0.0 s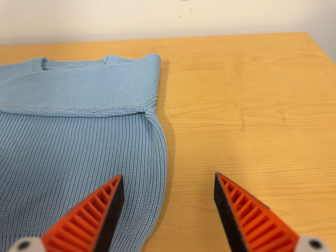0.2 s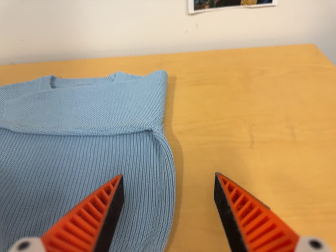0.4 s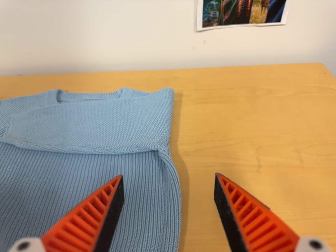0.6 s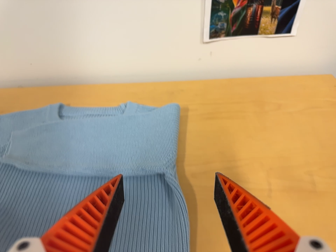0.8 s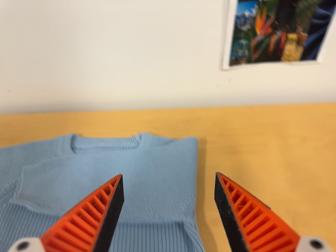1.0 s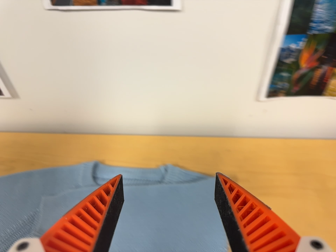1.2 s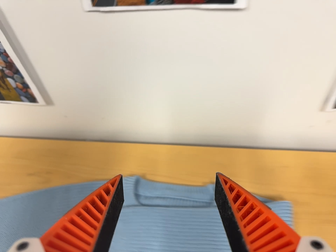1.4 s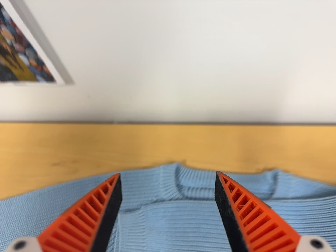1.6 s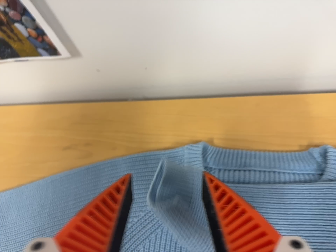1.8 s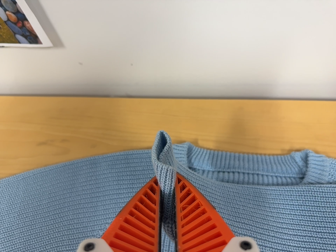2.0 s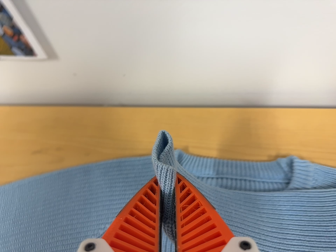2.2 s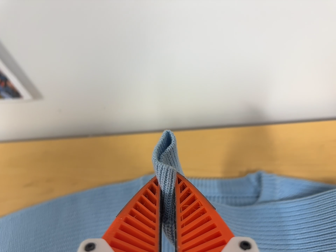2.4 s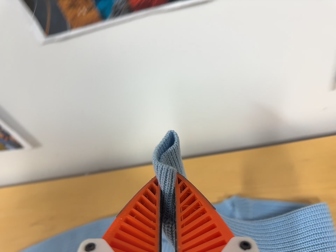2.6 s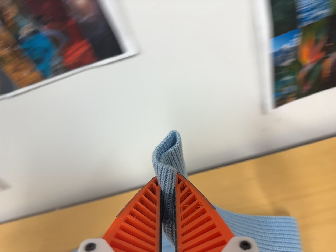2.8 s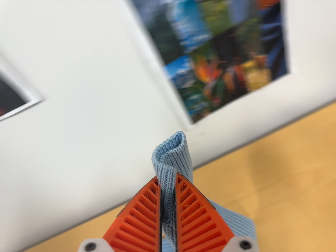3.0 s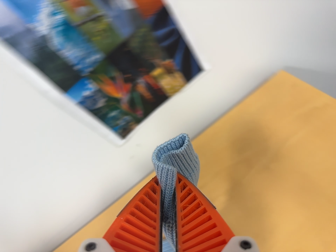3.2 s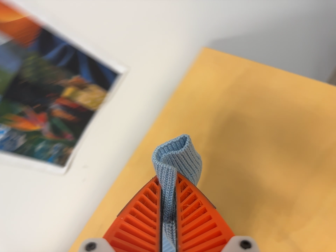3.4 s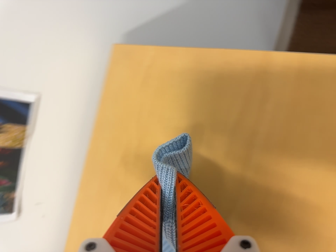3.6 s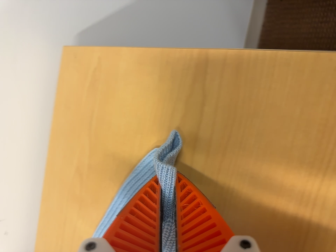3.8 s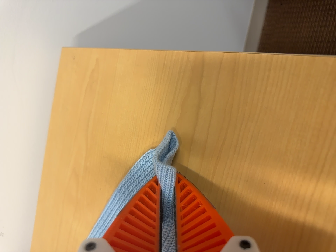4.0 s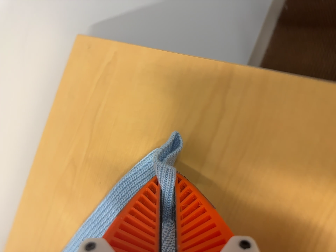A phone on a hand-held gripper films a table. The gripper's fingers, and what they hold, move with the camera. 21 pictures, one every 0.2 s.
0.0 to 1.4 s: The camera pans to its left by about 15 degrees. It travels toward the top of its view, forward and to its left, about 38 cm, so close, fixed things drift downward.
1.4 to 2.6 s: The camera travels to its right and backward, about 16 cm, so close, fixed things drift to the left. Its aim tips toward the top of its view by about 10 degrees, and the scene shifts downward. It rolls about its line of sight by about 15 degrees, and the scene rotates counterclockwise.
2.6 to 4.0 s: The camera swings to its right by about 10 degrees, and the scene slides to the left. It travels to its right, about 50 cm, so close, fixed things drift to the left. It rolls about its line of sight by about 55 degrees, and the scene rotates counterclockwise.
The film runs backward here.
